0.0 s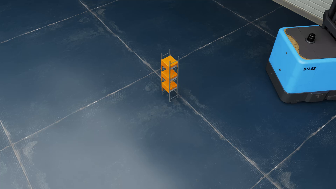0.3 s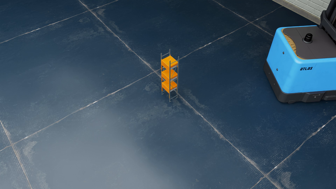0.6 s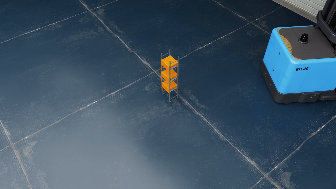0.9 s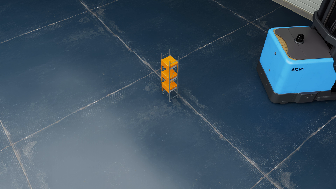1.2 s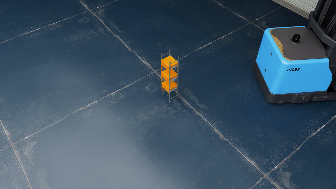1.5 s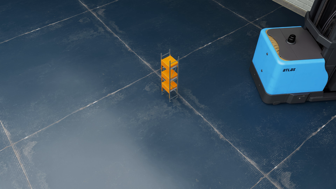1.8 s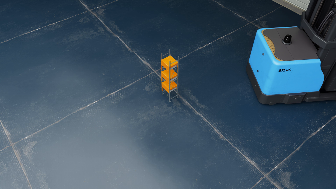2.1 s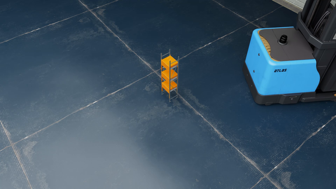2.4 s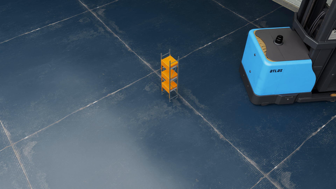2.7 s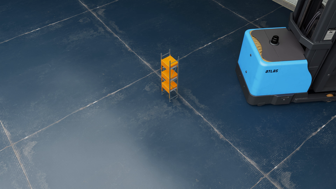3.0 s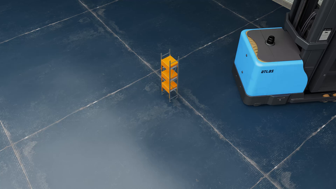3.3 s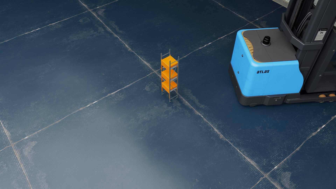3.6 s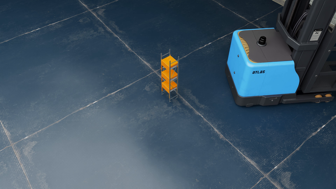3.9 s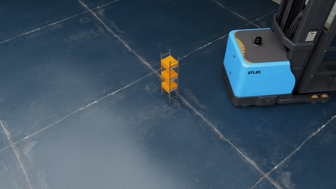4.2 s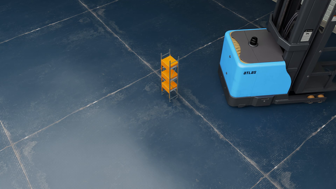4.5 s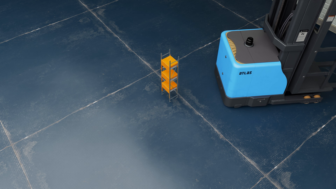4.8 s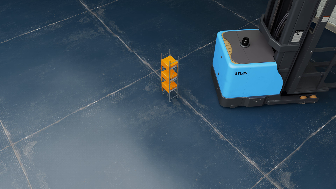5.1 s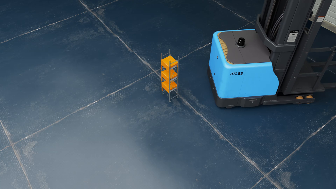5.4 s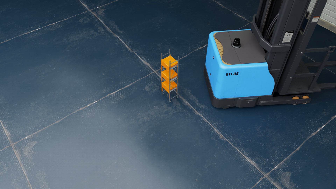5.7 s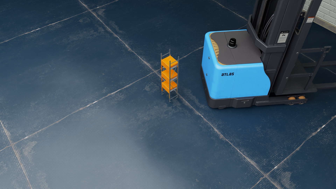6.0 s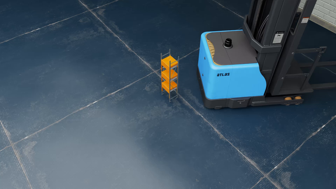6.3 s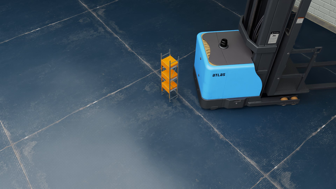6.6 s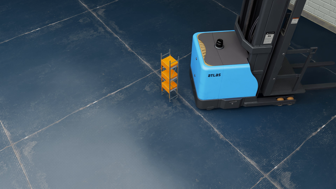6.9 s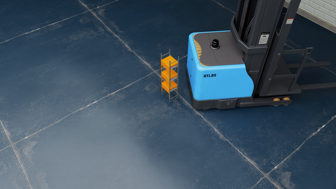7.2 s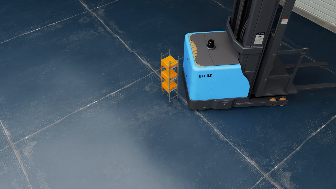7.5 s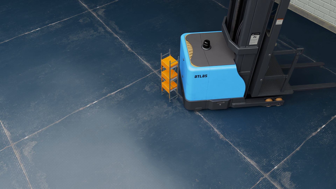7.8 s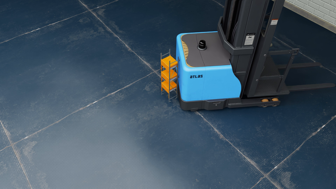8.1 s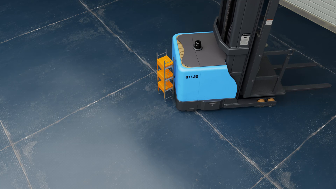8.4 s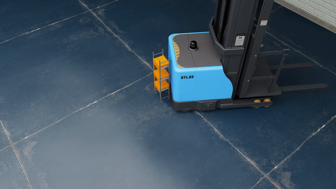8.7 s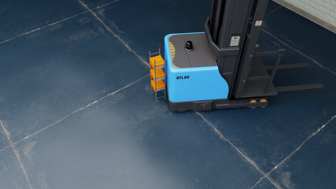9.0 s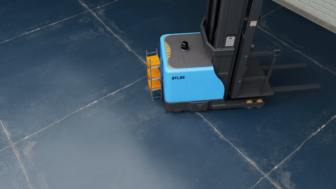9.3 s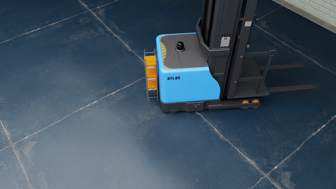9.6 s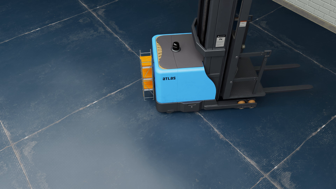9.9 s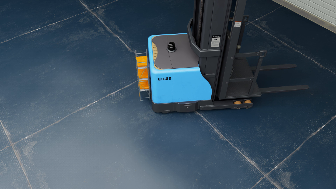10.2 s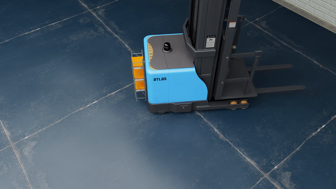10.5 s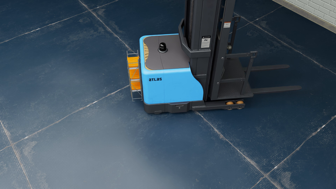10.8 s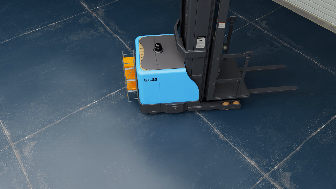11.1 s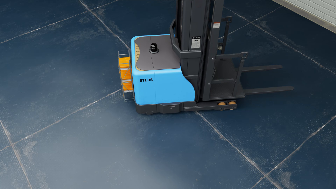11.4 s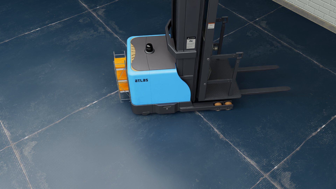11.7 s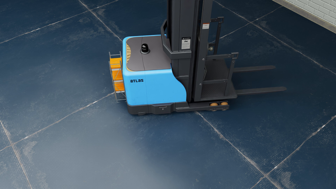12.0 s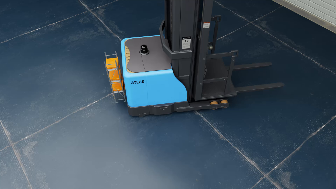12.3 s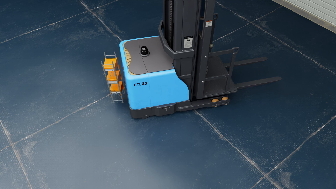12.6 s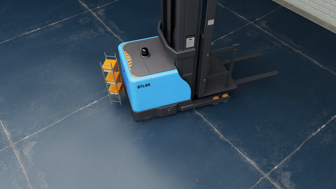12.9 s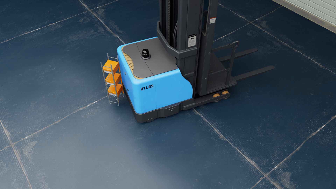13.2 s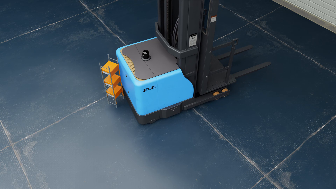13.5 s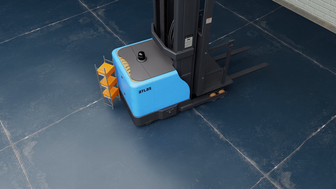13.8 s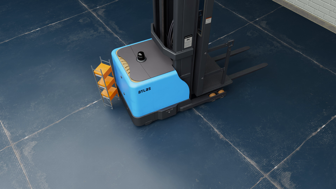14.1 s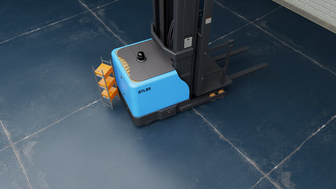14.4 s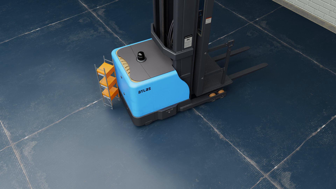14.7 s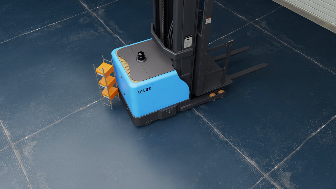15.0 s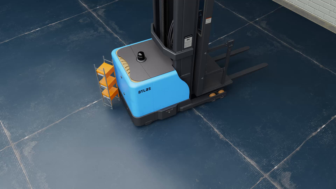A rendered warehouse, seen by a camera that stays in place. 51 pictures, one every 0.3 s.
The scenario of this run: A forklift runs into an object in its way.
